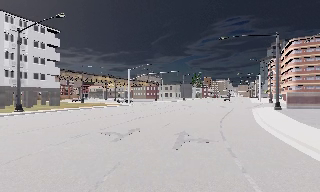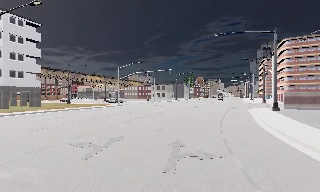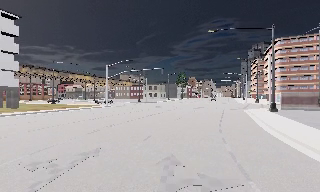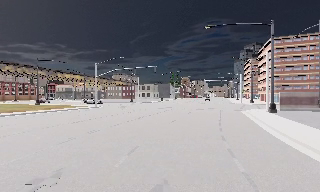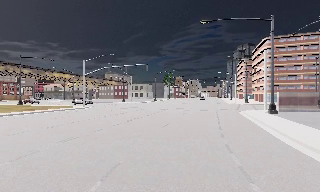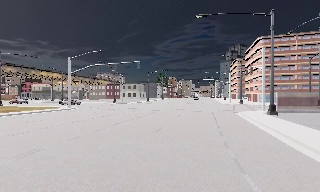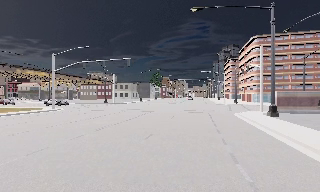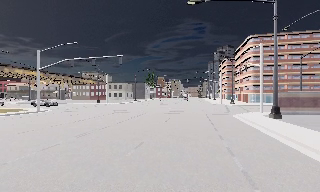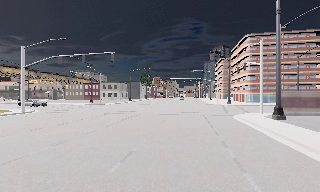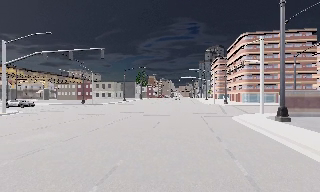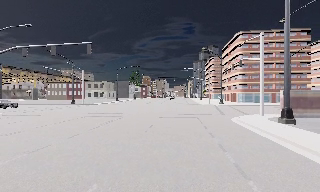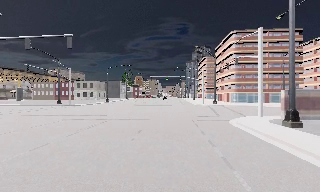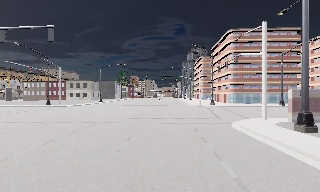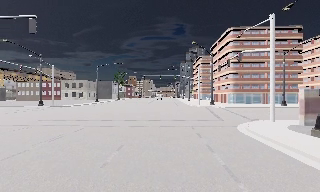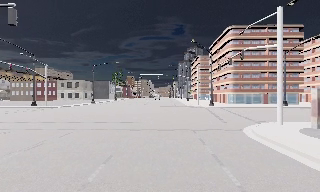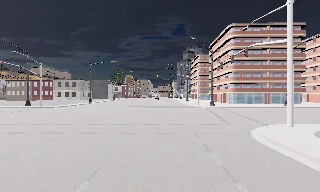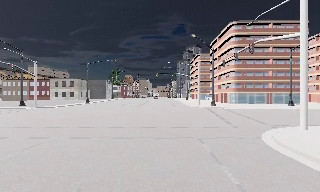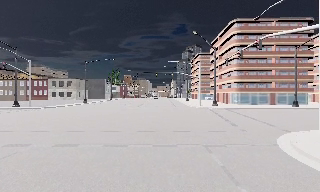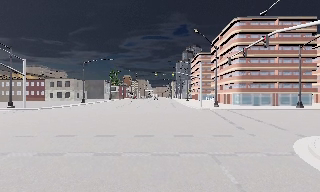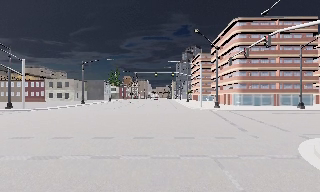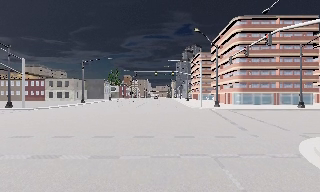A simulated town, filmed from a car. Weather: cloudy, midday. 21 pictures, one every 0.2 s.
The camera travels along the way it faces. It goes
forward.
0.0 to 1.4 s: The camera swings to its right by about 15 degrees, and the scene slides to the left. It travels forward, about 11 m, so what stands in front looms larger.
1.4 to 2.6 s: The camera travels forward, about 8 m, so what stands in front looms larger.
2.6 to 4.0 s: The camera travels forward, about 5 m, so what stands in front looms larger. It loses speed.
The film runs forward here.
